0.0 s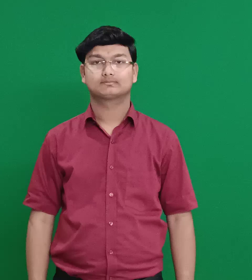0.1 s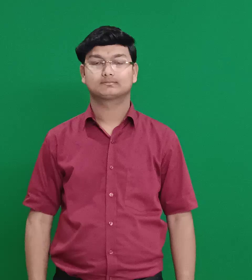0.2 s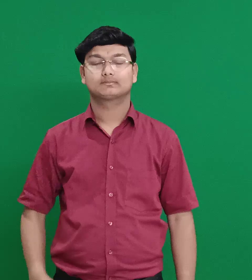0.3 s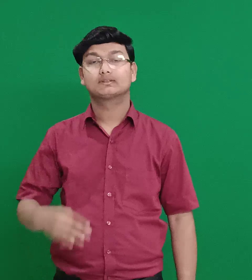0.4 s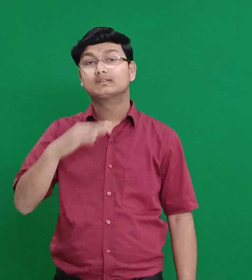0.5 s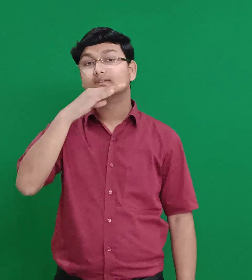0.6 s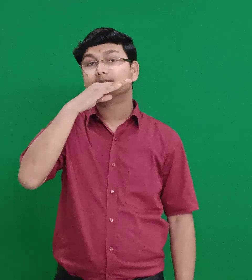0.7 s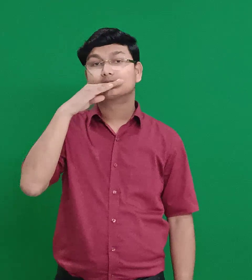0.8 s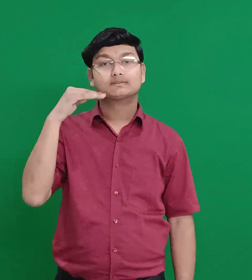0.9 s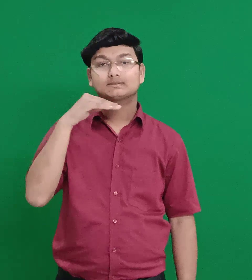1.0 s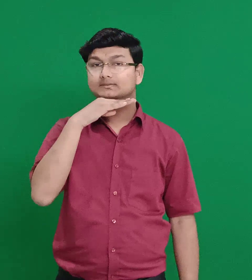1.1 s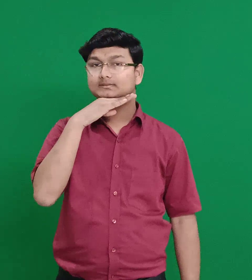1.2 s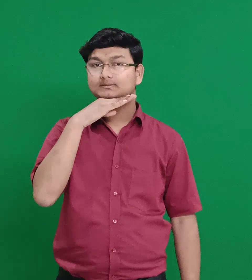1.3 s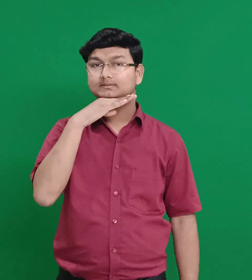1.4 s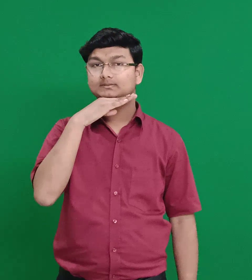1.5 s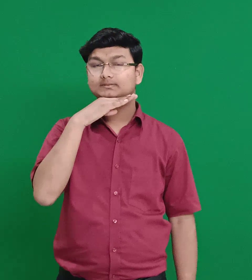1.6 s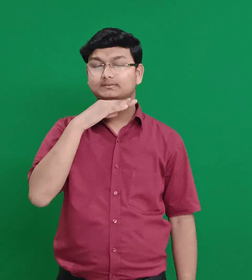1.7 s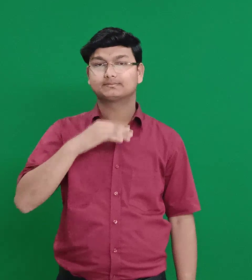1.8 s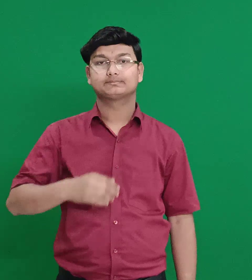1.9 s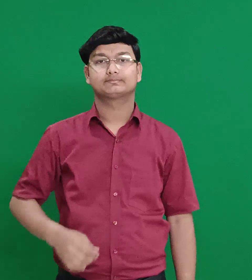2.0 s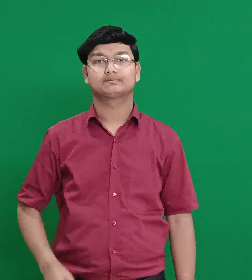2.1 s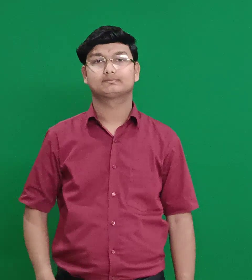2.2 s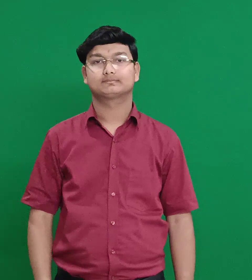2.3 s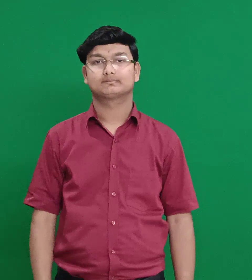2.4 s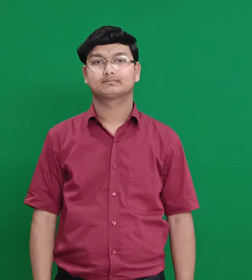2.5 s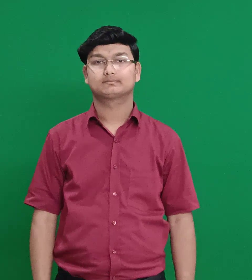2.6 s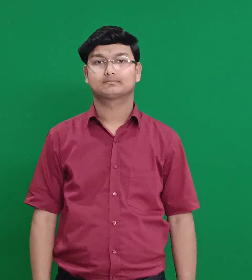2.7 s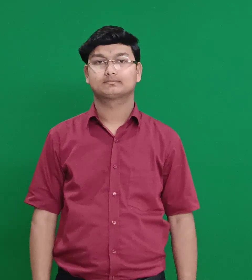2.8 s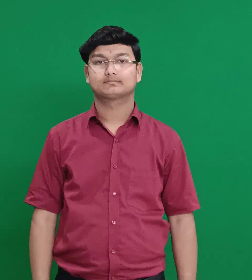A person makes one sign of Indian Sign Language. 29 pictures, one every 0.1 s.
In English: zeeb
